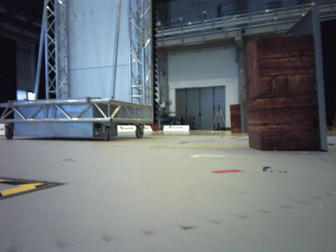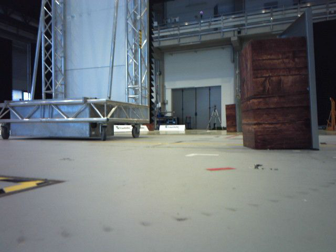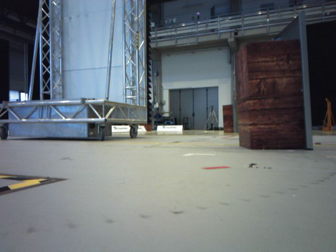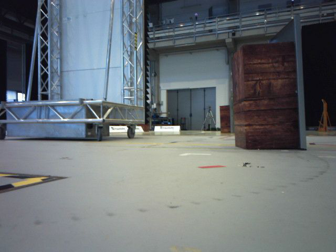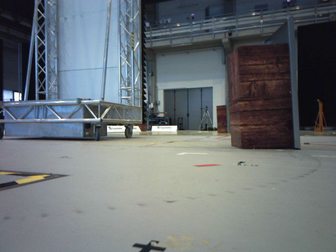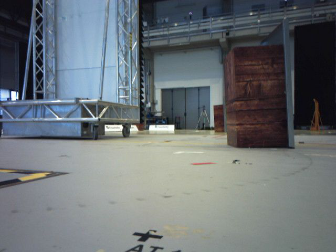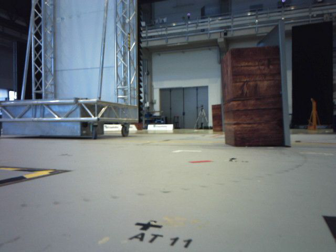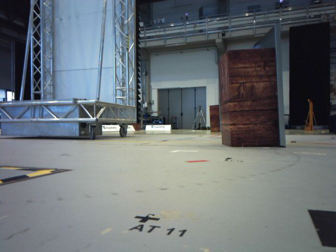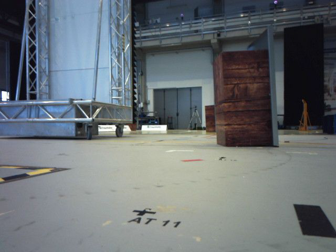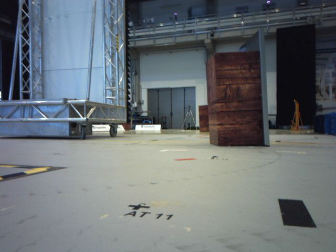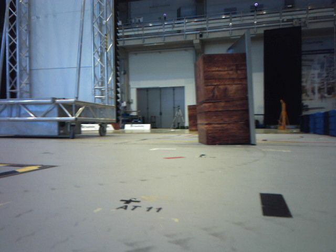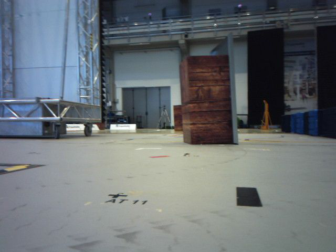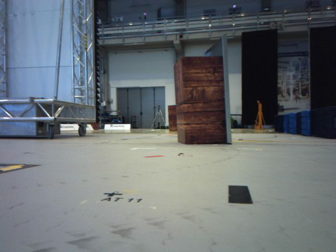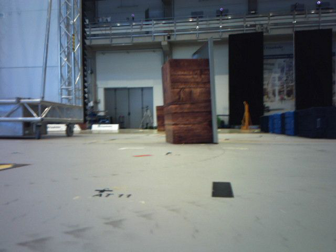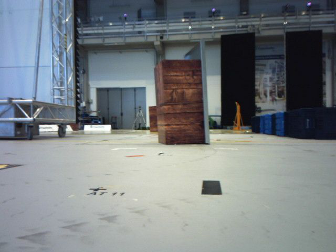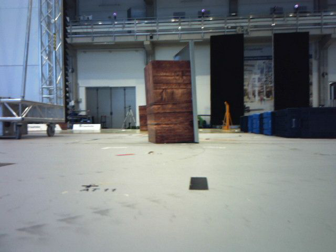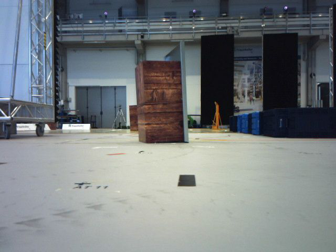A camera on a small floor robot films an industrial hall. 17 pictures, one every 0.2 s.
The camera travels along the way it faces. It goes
backward.
0.0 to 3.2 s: The camera swings to its right by about 15 degrees, and the scene slides to the left. It travels backward, about 0.6 m, so what stands in front gets smaller.
The film runs backward here.
